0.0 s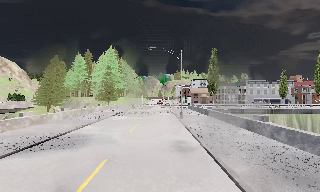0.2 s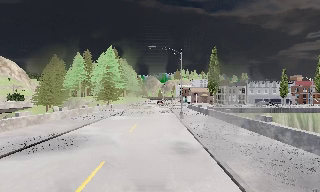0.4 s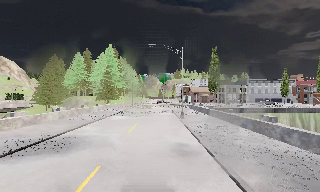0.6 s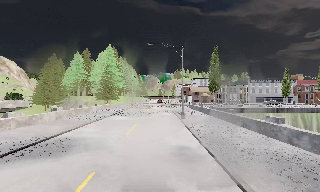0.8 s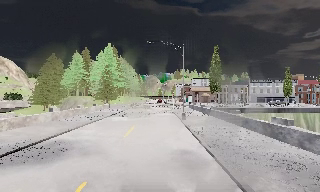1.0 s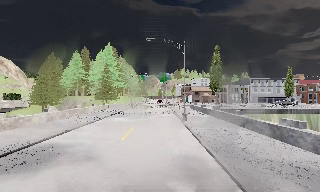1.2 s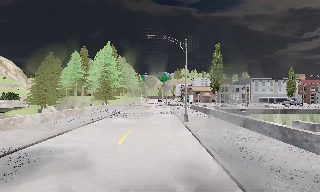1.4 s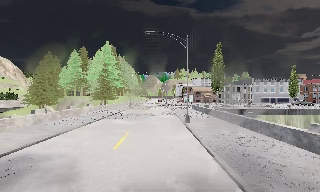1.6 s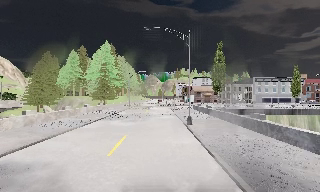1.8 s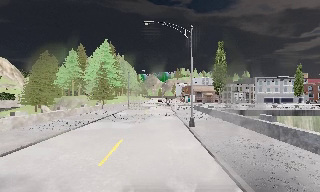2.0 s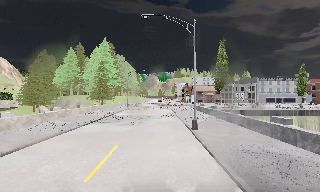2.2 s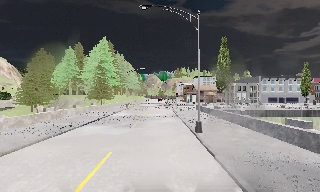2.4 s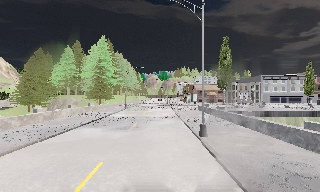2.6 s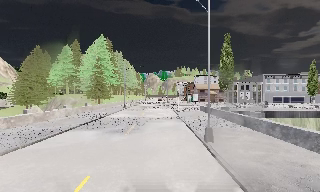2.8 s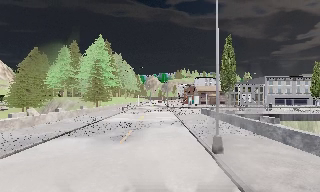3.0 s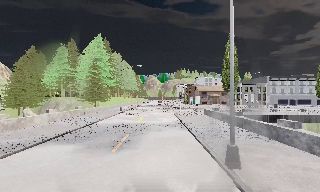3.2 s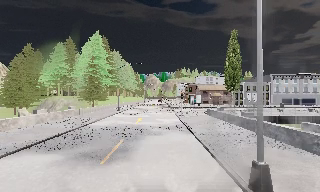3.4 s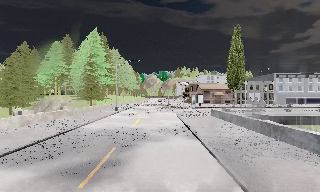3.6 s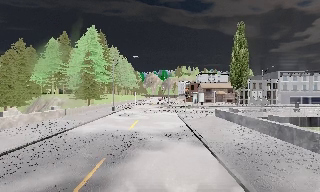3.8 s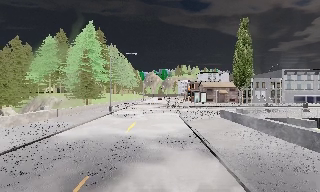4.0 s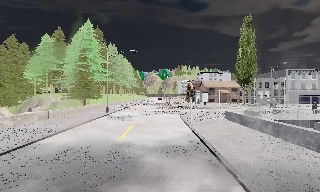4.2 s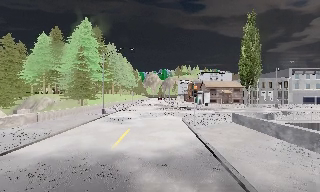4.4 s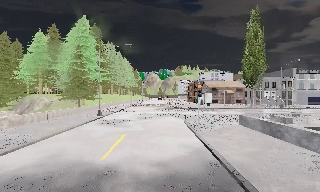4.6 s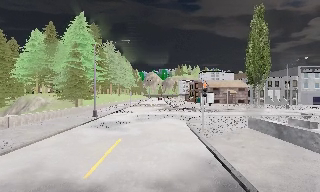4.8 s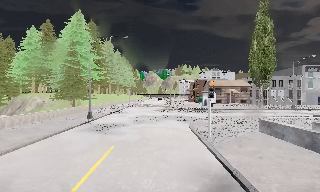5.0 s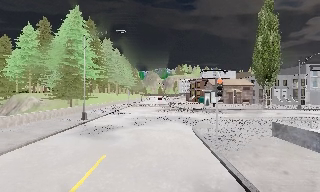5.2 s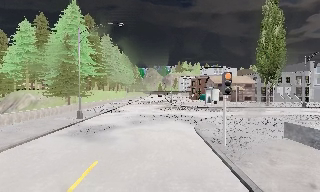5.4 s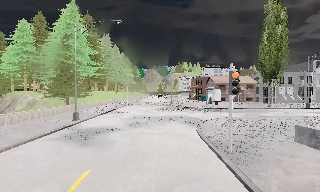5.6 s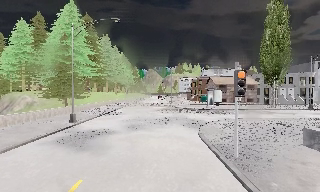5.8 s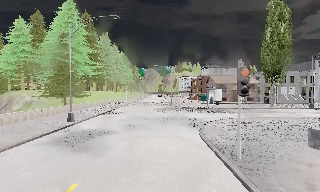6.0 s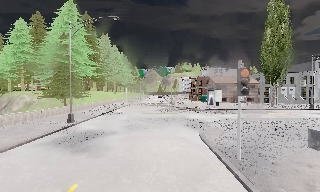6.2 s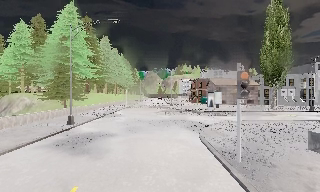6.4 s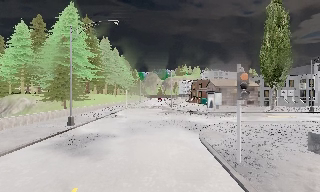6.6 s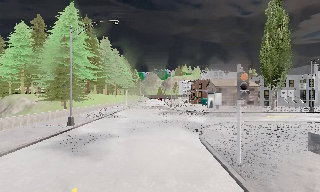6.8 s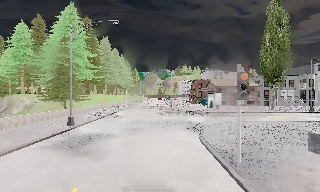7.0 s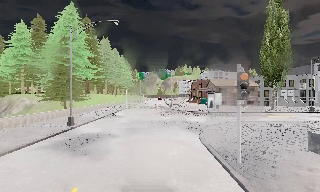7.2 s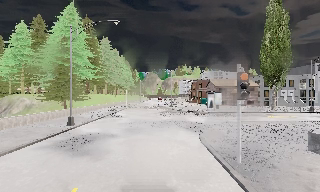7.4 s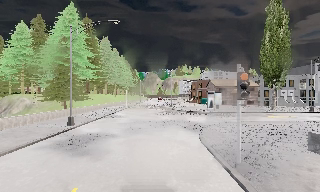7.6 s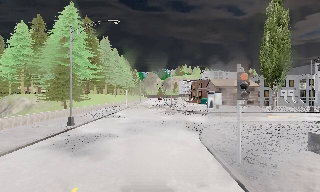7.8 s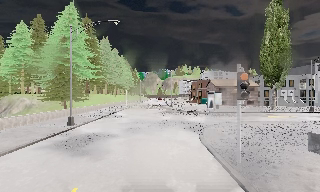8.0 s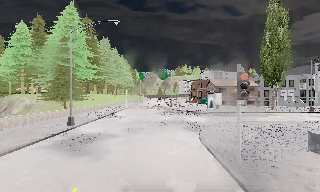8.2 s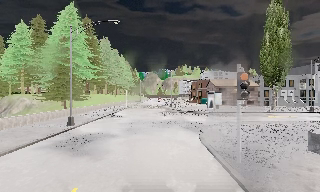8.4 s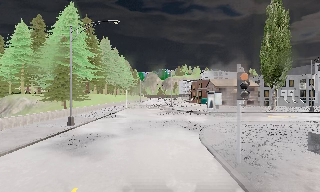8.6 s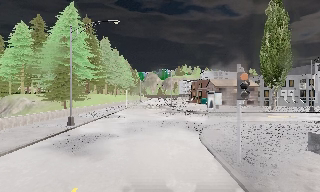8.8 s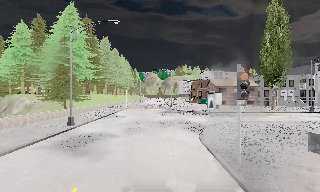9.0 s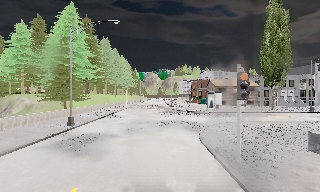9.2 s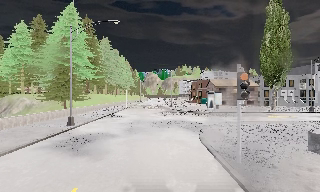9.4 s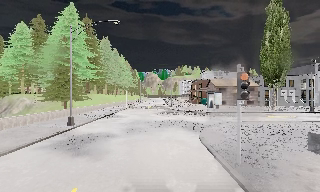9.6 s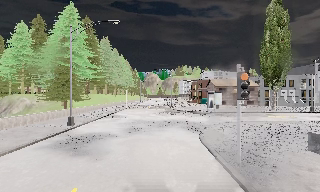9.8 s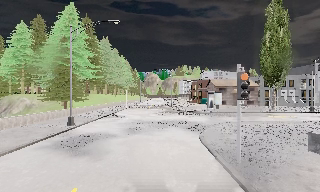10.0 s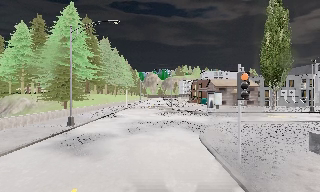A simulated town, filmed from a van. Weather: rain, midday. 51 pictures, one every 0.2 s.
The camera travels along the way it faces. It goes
forward.
0.0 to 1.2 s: The camera travels forward, about 3 m, so what stands in front looms larger. It gains speed.
1.2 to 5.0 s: The camera travels forward, about 20 m, so what stands in front looms larger.
5.0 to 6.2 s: The camera travels forward, about 2 m, so what stands in front looms larger. It loses speed.
6.2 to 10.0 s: The camera keeps its place and its aim.
The film runs forward here.
